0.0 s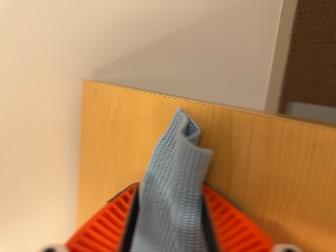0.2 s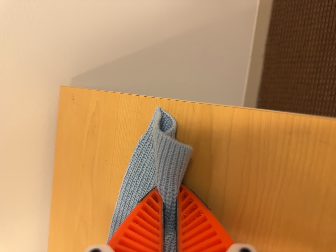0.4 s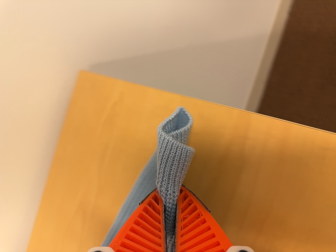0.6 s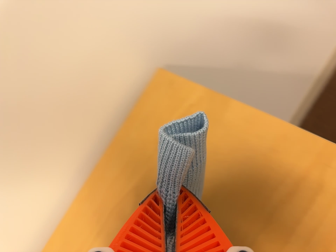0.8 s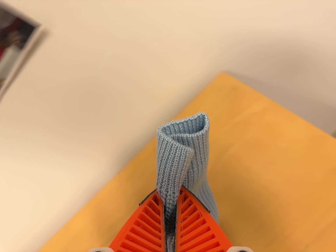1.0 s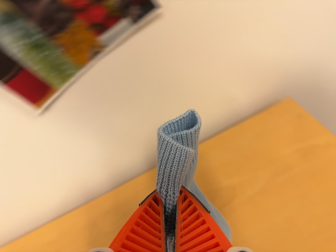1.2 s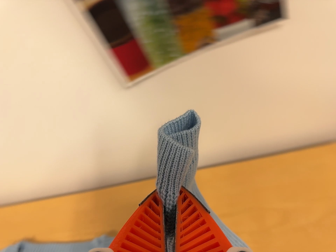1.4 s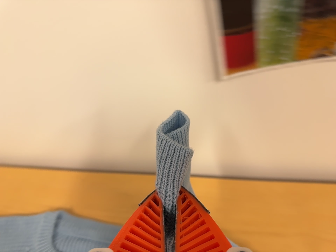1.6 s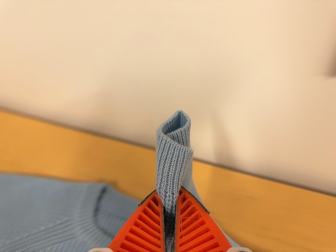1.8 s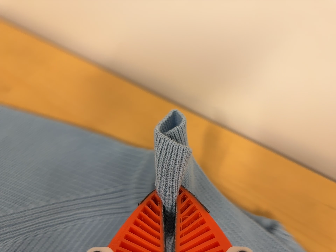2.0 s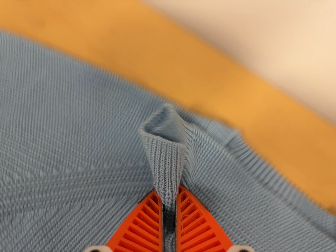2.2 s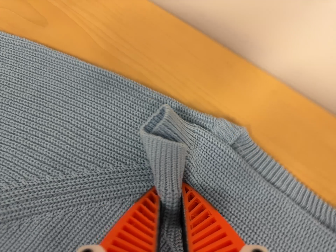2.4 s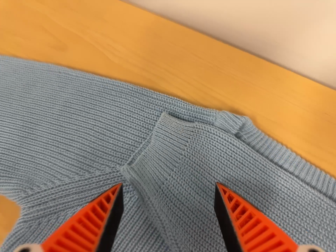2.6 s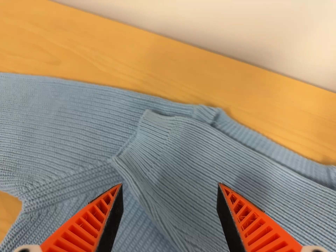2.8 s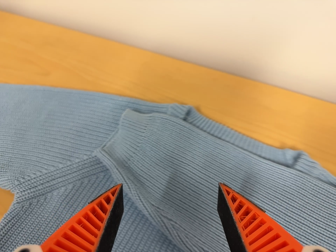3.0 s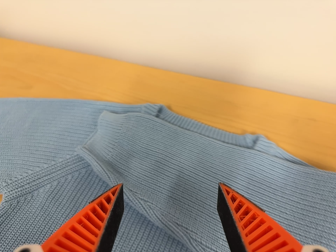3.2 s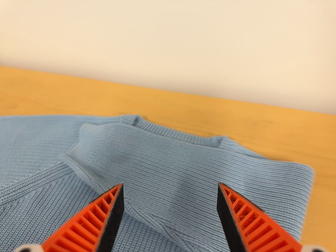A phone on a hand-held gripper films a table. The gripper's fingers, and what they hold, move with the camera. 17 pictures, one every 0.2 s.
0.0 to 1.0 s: The camera travels to its left, about 30 cm, so close, fixed things drift to the right. Its aim tips toward the top of its view by about 10 degrees. It rolls about its line of sight by about 55 degrees, and the scene rotates clockwise.
1.0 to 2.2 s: The scene slides to the right, as the camera pans about 15 degrees to its left. It travels to its left and forward, about 50 cm, so close, fixed things drift to the right. Its aim tips toward the bottom of its view by about 25 degrees, and the scene shifts upward. It rolls about its line of sight by about 60 degrees, and the scene rotates clockwise.
2.2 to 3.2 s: The camera travels backward, toward the bottom of its view and to its right, about 24 cm, so what stands in front gets smaller. Its aim tips toward the top of its view by about 20 degrees. It rolls about its line of sight by about 20 degrees, and the scene rotates counterclockwise.
The film runs forward here.
